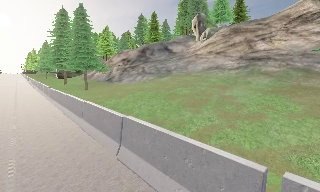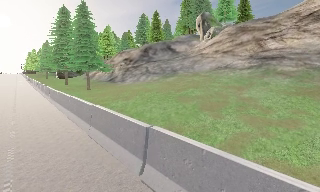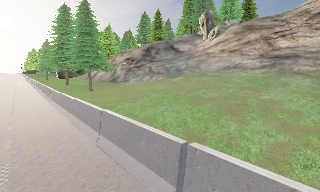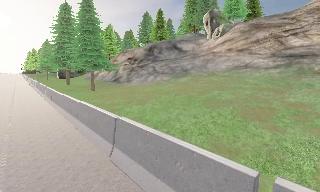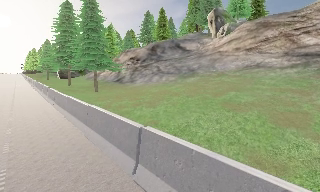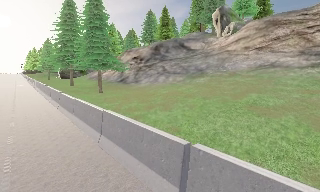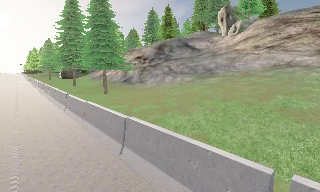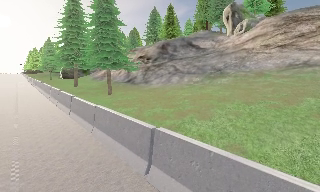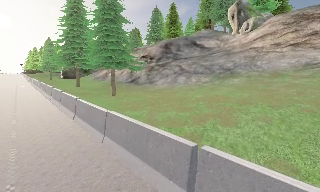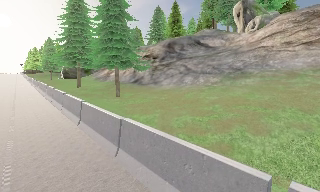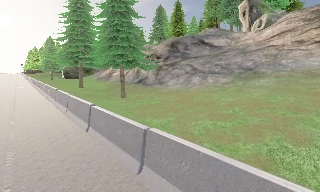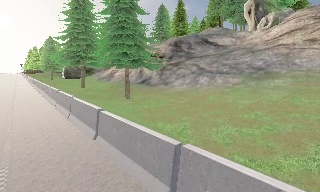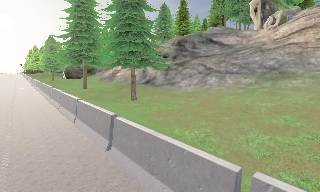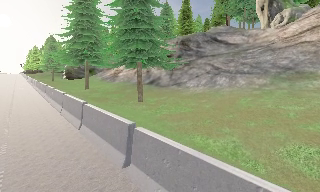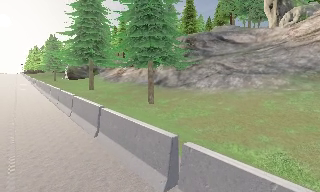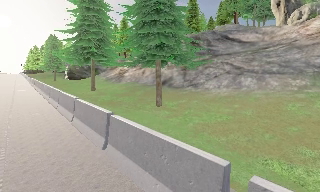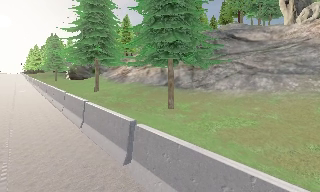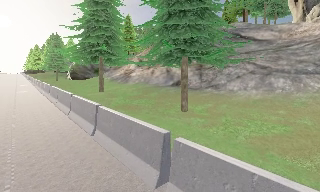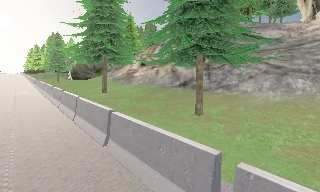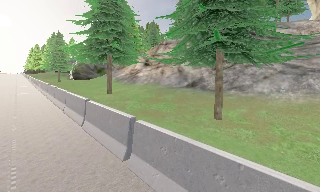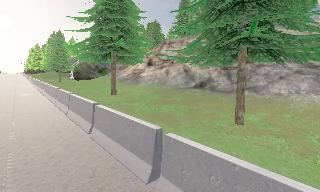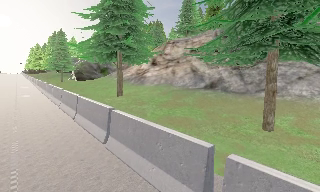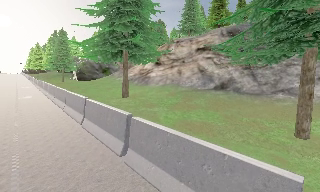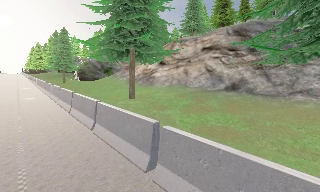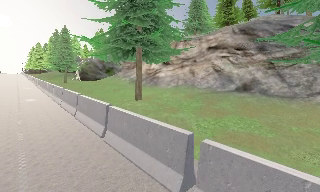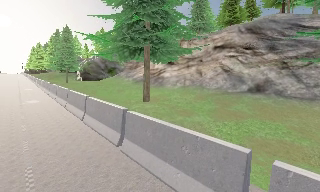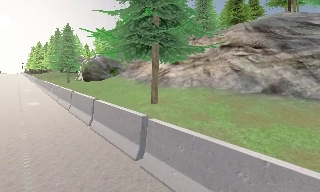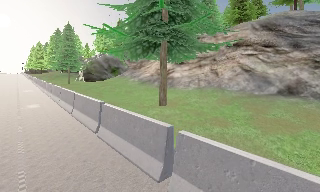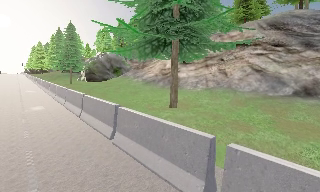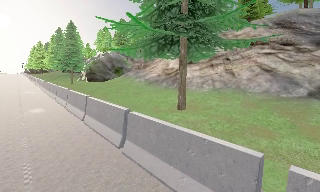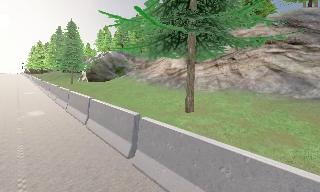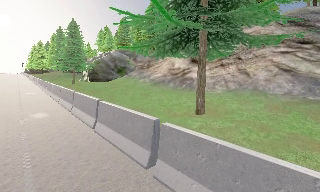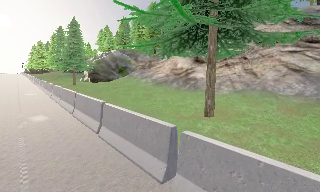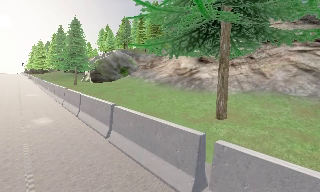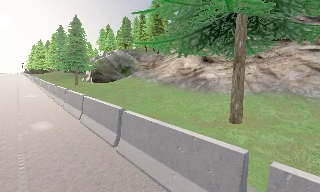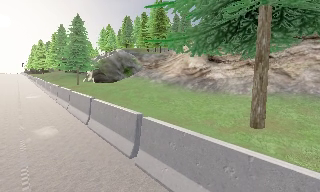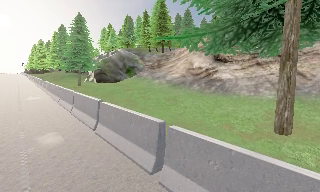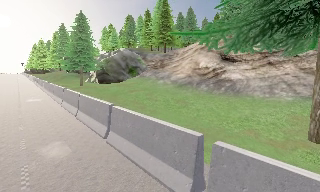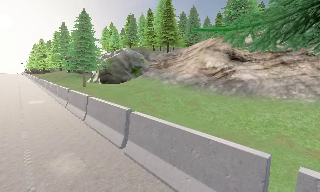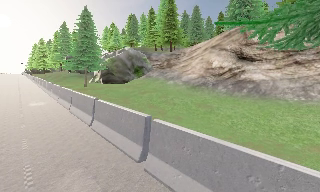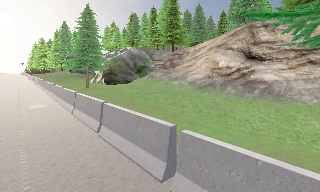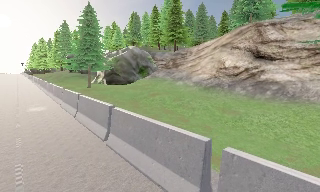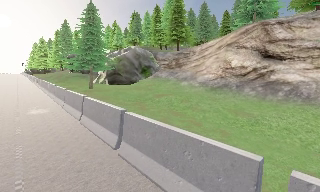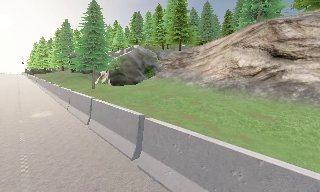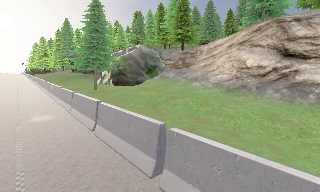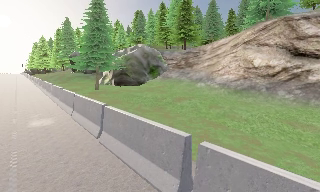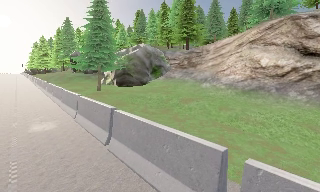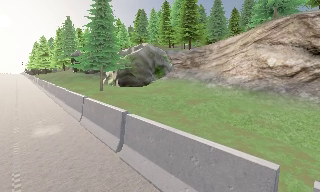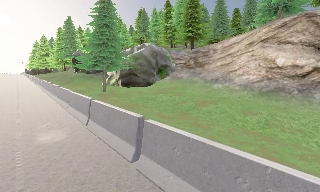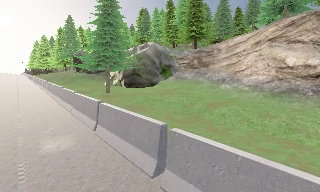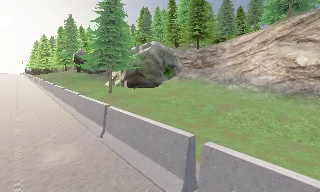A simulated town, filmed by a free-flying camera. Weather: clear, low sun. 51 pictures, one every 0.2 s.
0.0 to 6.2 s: The camera travels forward and to its left, about 35 m, so what stands in front looms larger.
6.2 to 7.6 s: The camera travels forward and to its left, about 6 m, so what stands in front looms larger. It gains speed.
7.6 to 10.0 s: The camera travels forward and to its left, about 10 m, so what stands in front looms larger.
The film runs forward here.
